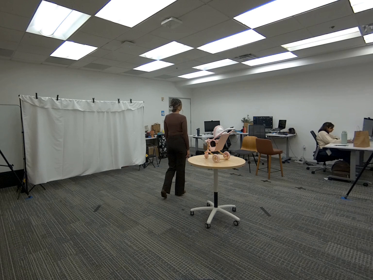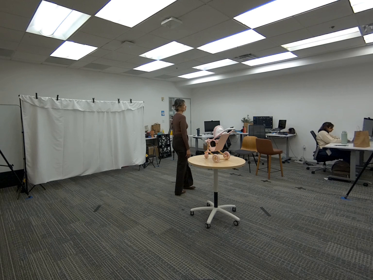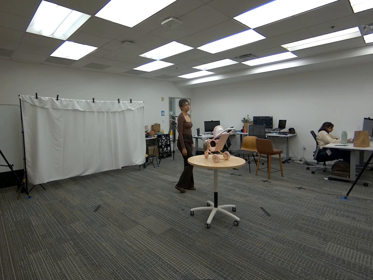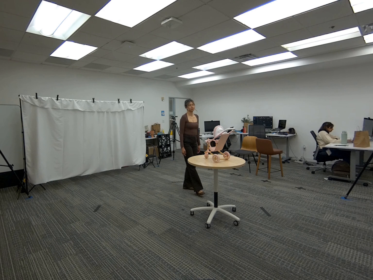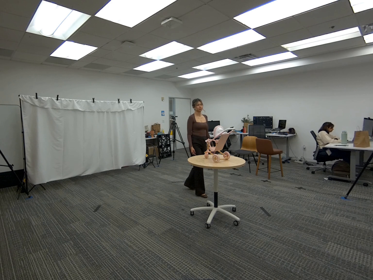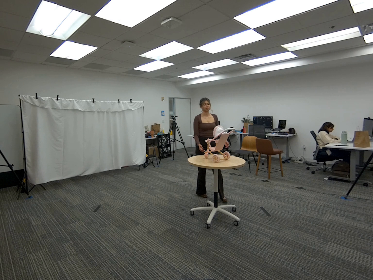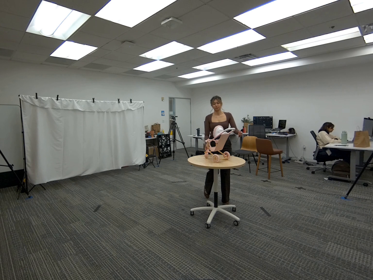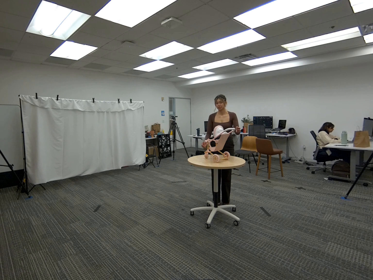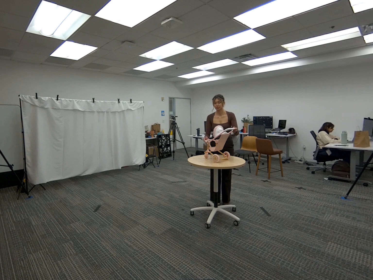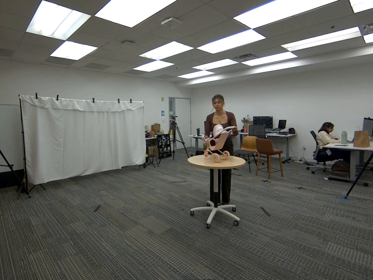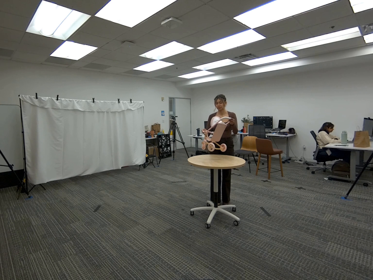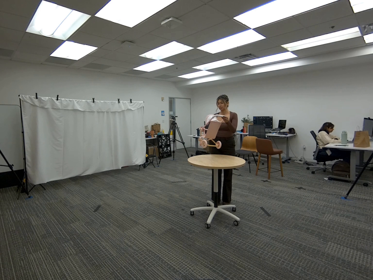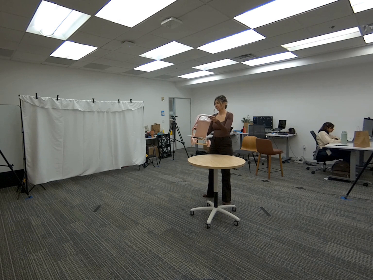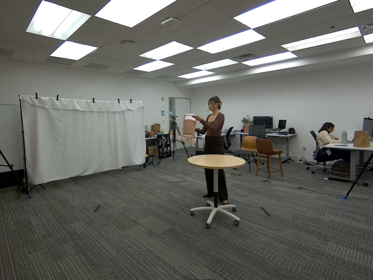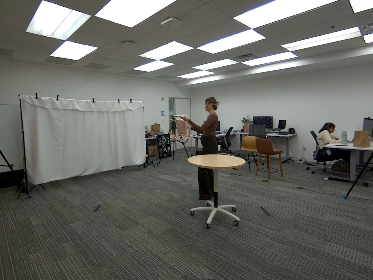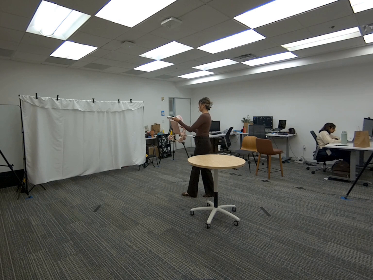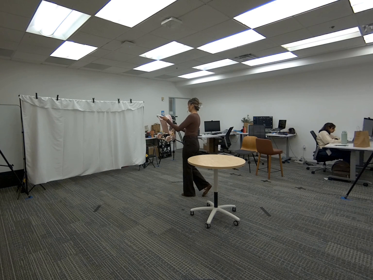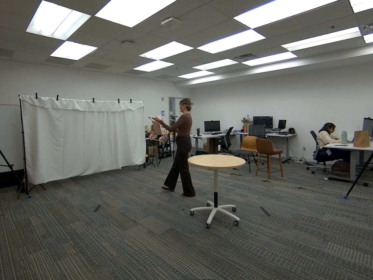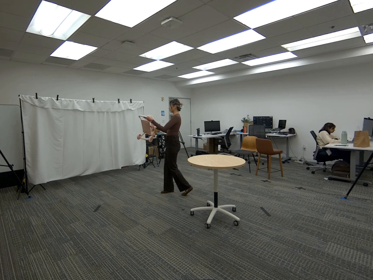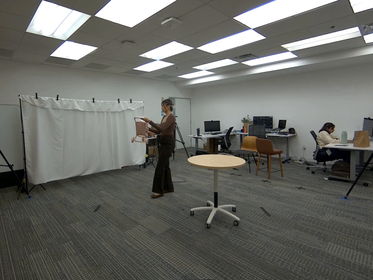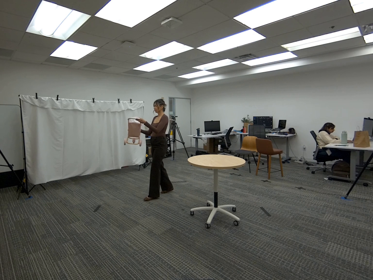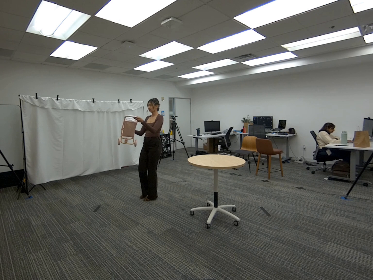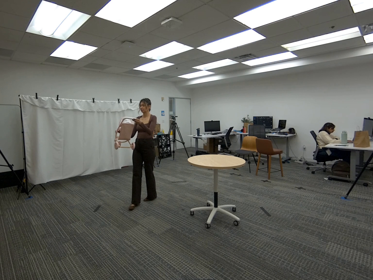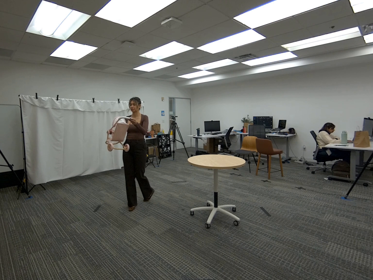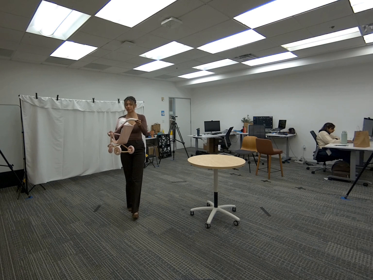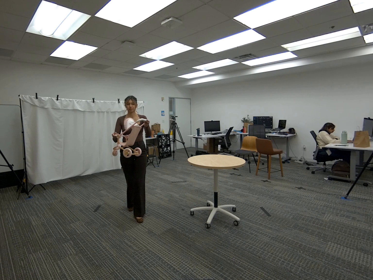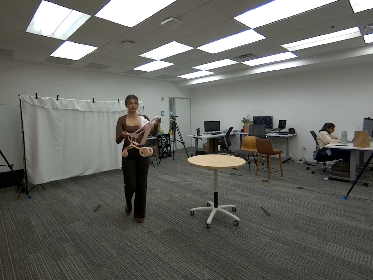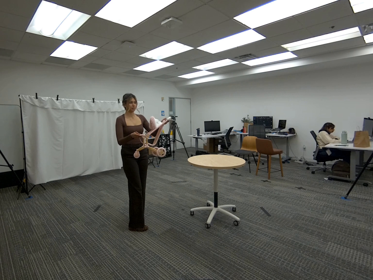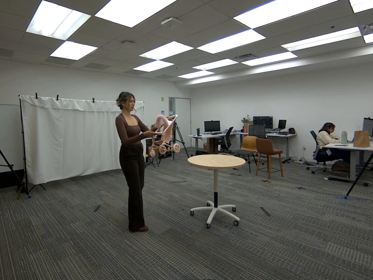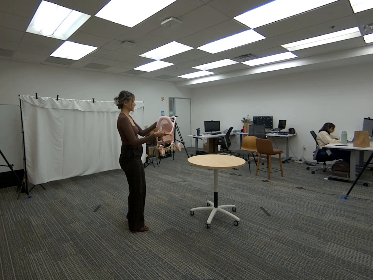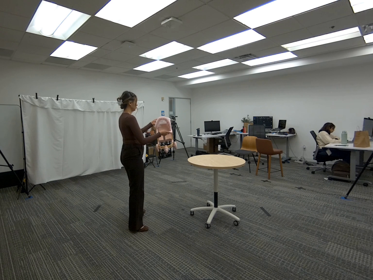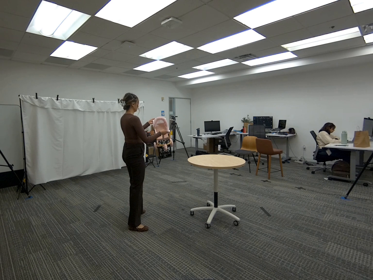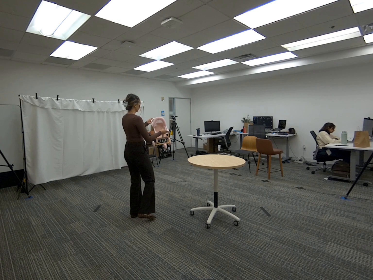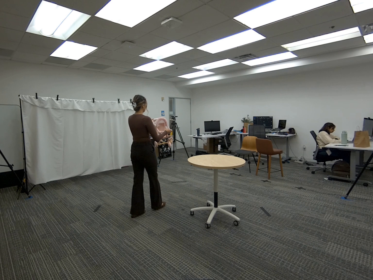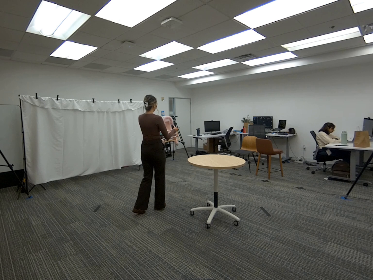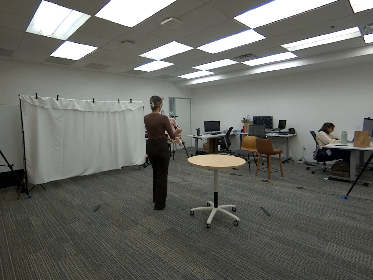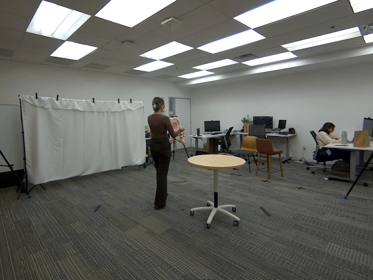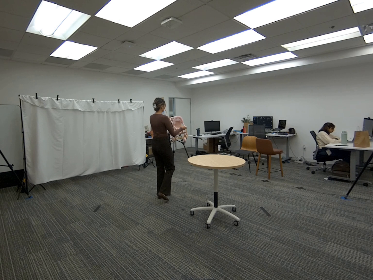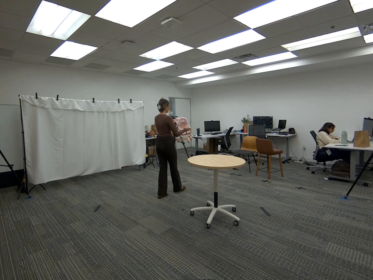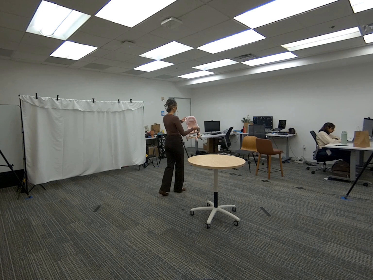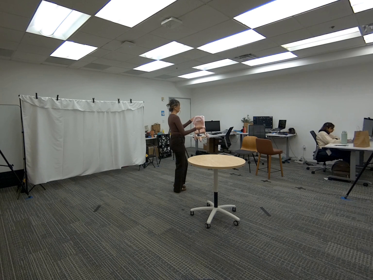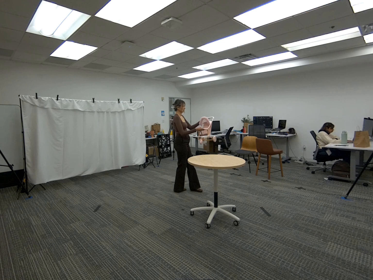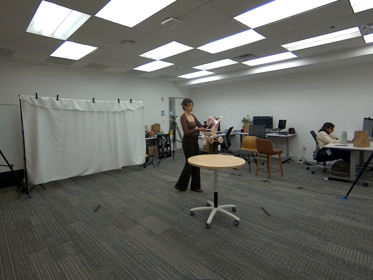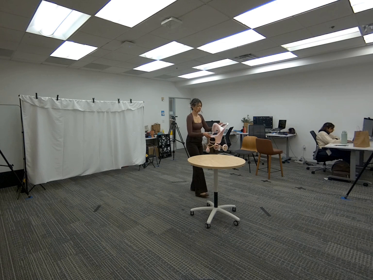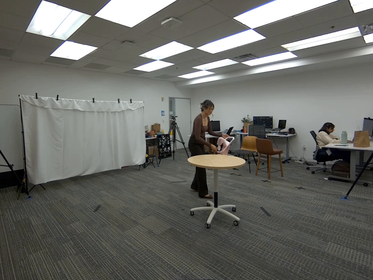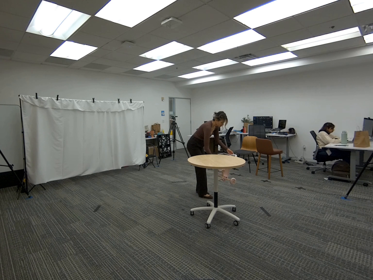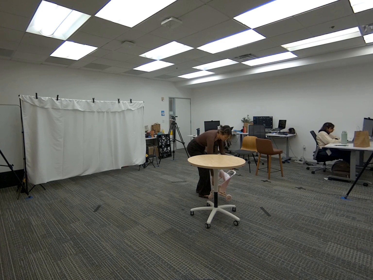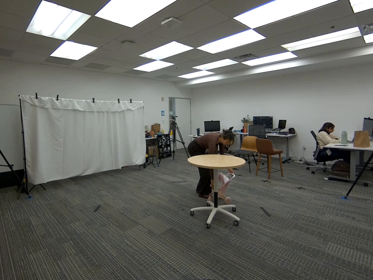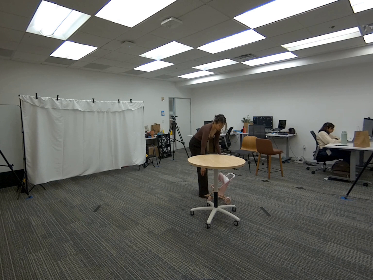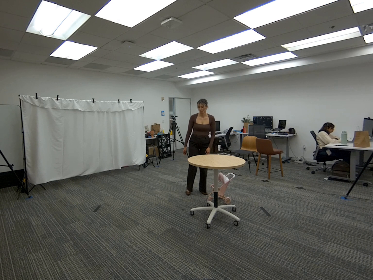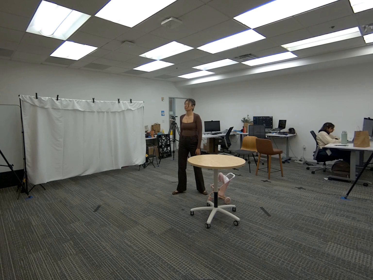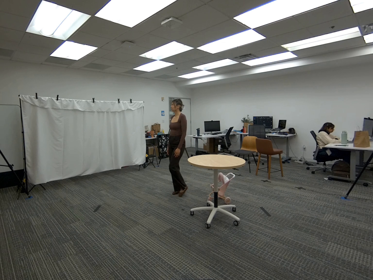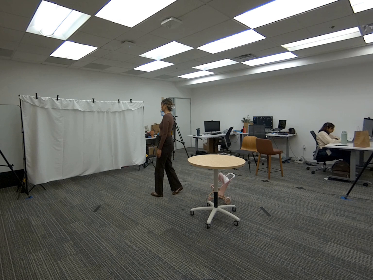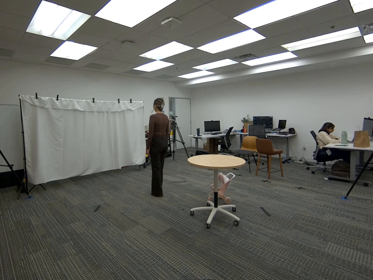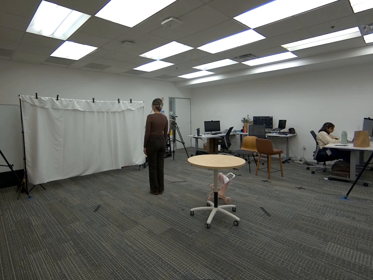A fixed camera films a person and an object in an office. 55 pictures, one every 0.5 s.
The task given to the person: Walk over to the toy stroller on the round table and pick up using both hands. Walk within the bounding area and place on the ground when complete.
